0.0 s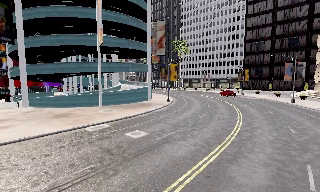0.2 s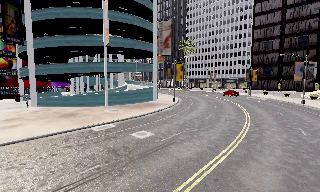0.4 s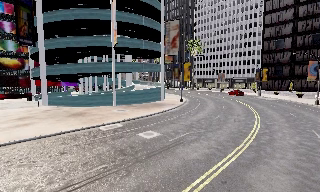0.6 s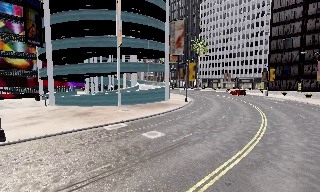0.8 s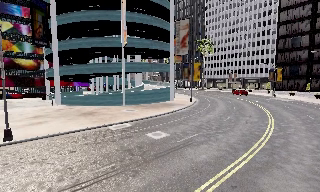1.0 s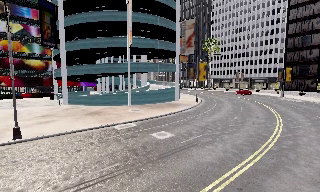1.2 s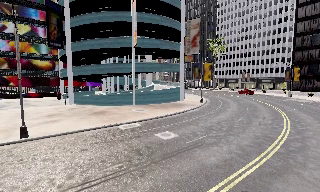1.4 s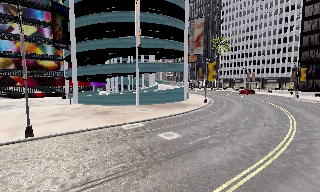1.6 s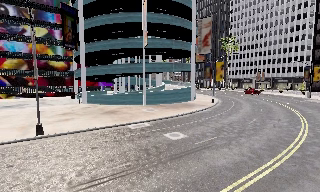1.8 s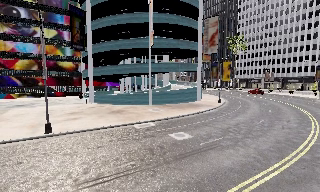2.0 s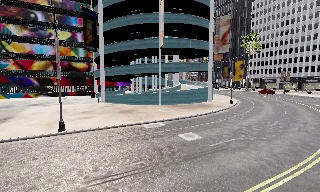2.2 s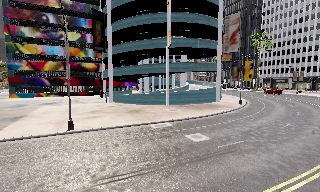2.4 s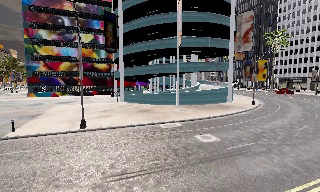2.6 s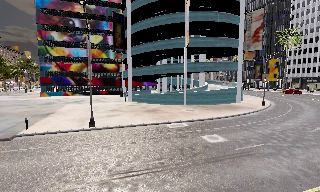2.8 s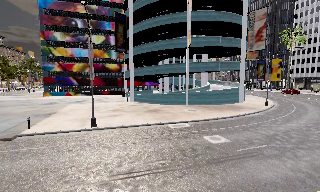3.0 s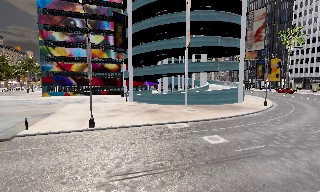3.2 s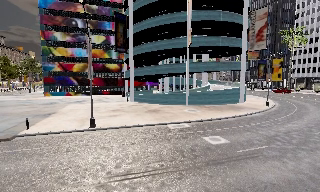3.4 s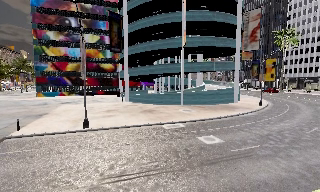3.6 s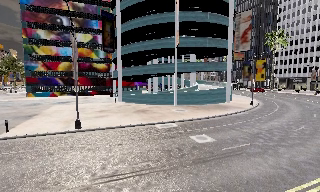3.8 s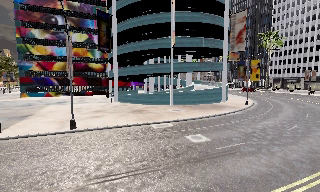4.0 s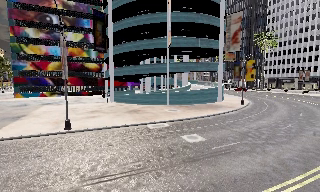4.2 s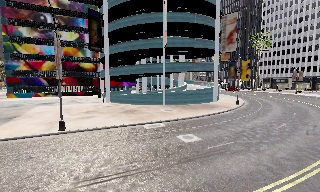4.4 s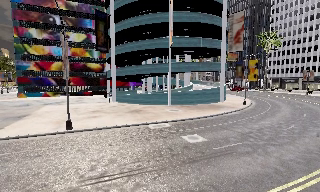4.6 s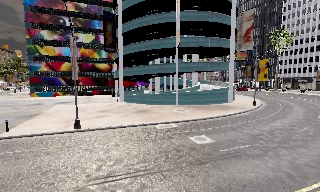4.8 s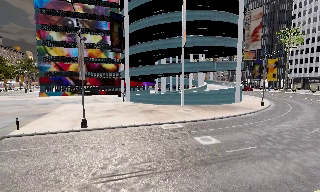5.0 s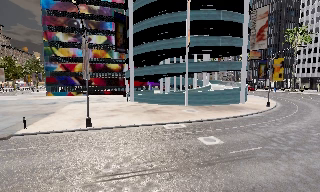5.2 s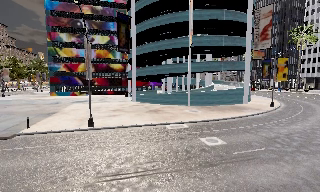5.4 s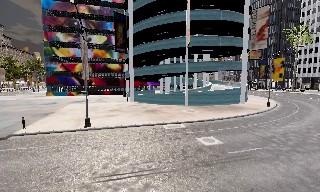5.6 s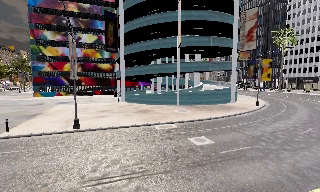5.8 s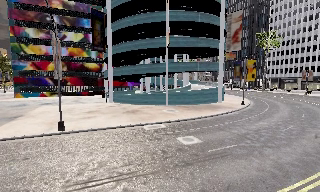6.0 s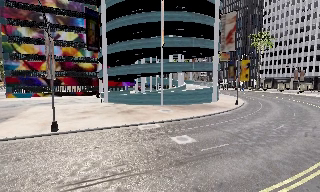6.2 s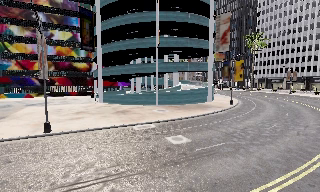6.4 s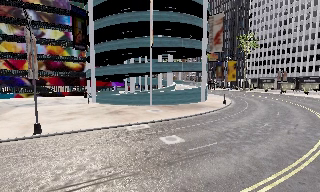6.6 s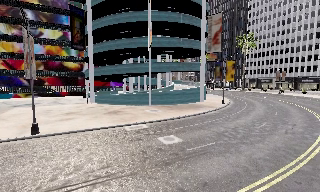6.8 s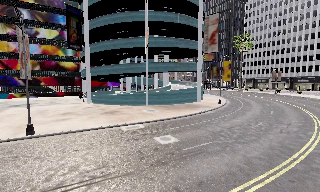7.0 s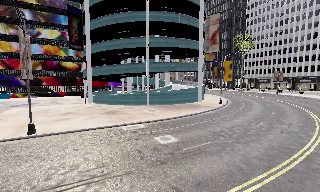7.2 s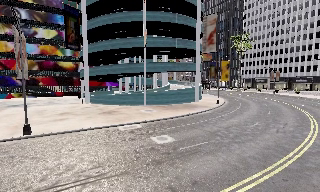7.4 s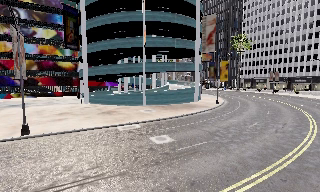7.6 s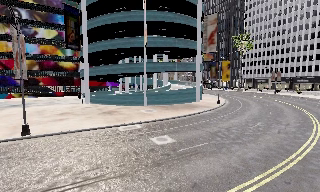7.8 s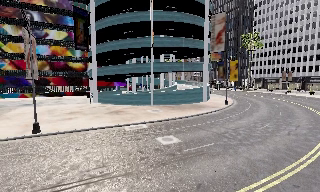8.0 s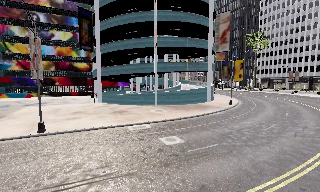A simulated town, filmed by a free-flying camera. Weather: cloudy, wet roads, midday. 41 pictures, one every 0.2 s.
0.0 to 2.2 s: The scene slides to the right, as the camera pans about 25 degrees to its left.
2.2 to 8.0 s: The camera travels to its right, about 2 m, so close, fixed things drift to the left.
The film runs forward here.
